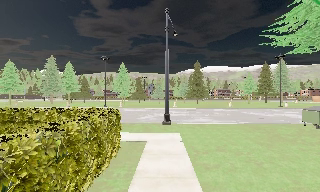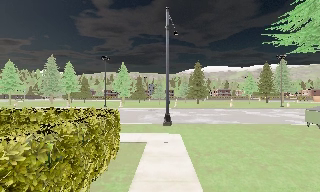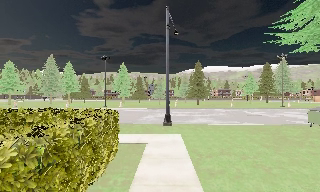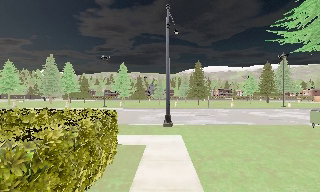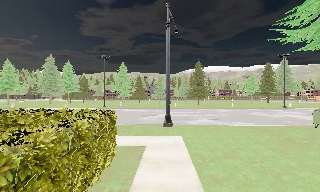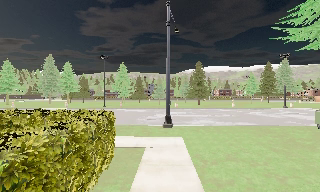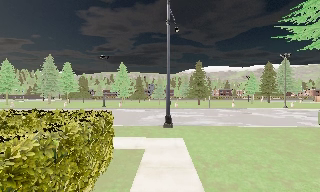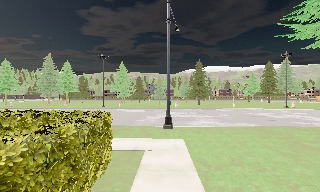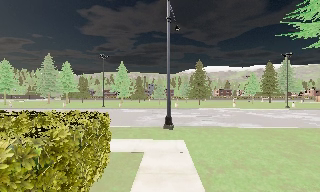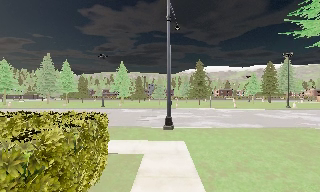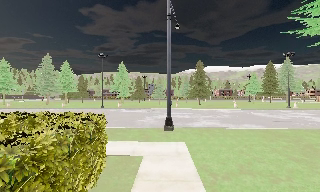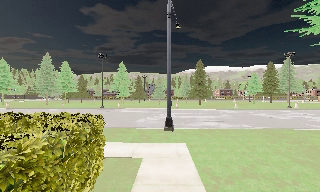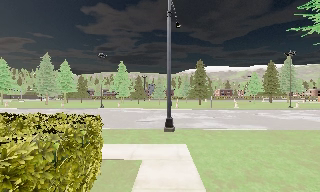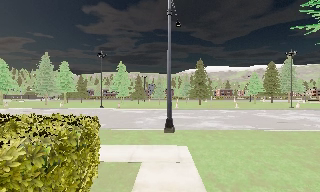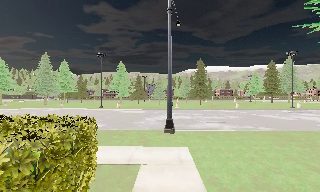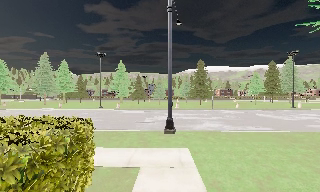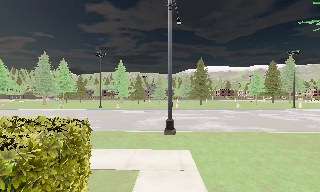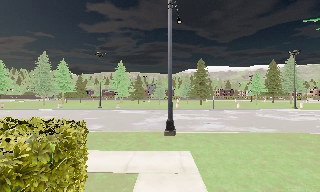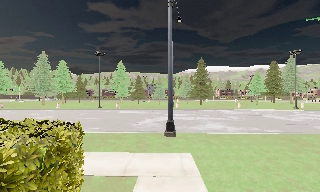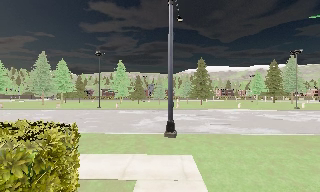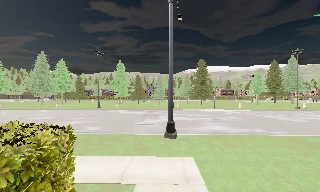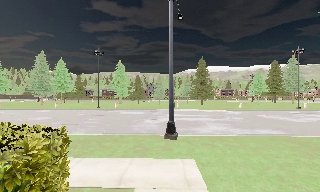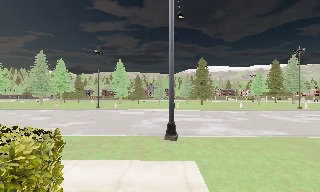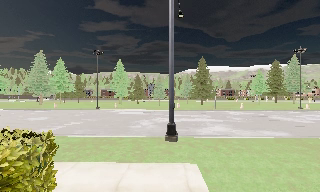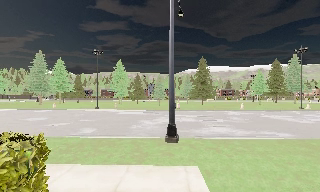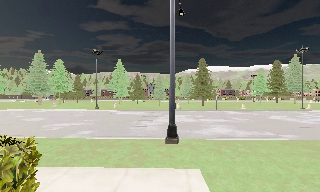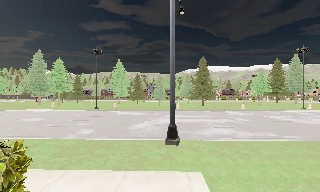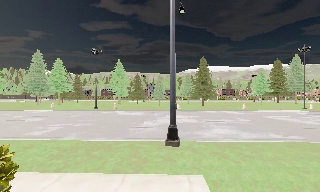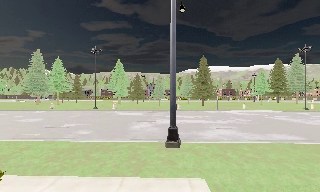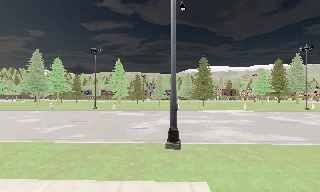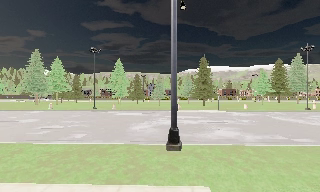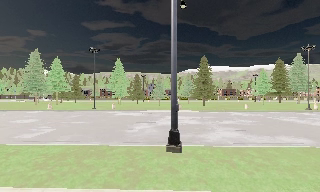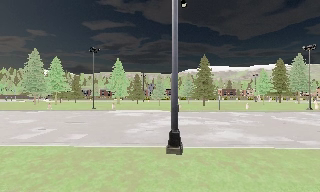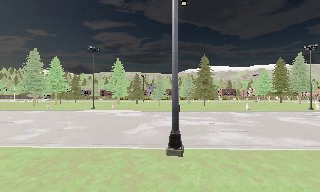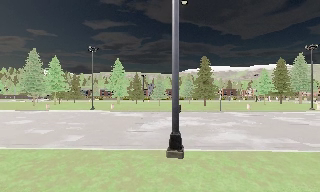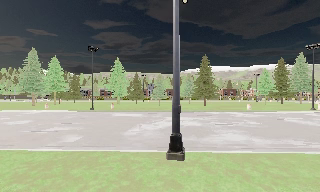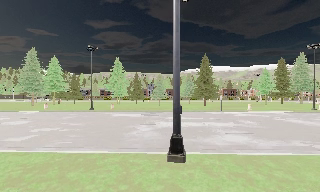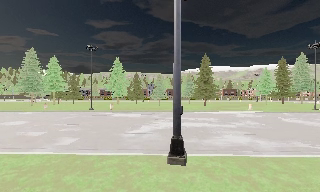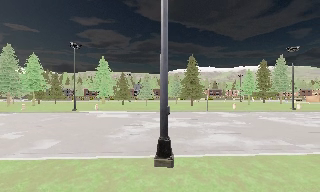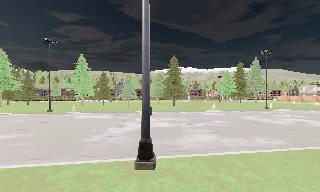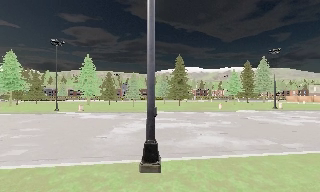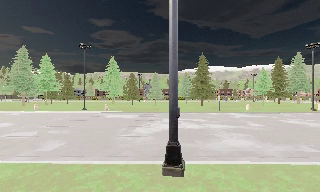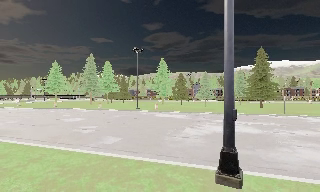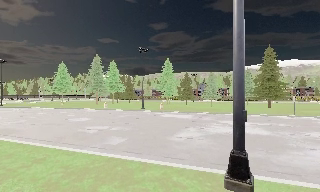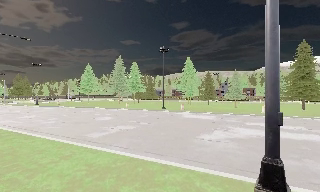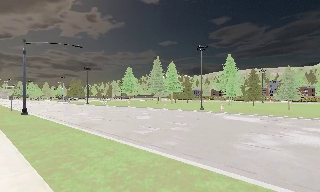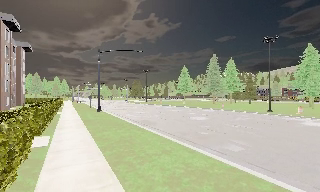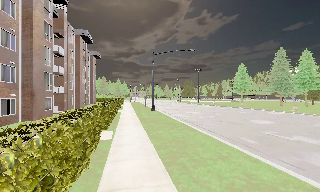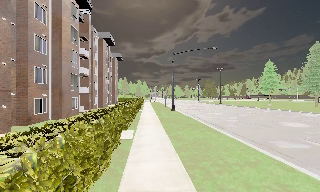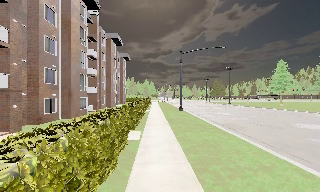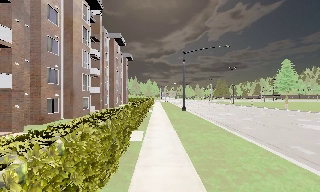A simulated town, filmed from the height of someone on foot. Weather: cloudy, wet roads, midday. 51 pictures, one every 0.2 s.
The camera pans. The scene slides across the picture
to the right.
The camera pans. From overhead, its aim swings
counterclockwise.
0.0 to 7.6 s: The camera travels forward, about 8 m, so what stands in front looms larger.
7.6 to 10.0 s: The camera swings to its left by about 90 degrees, and the scene slides to the right. It travels forward, about 2.5 m.
The film runs forward here.
